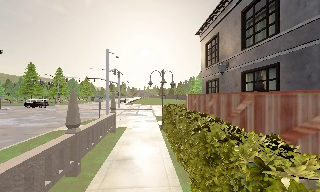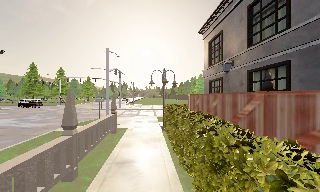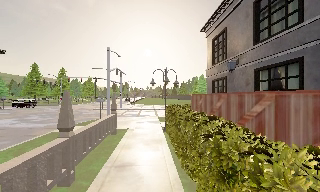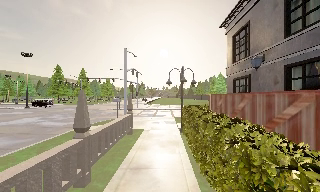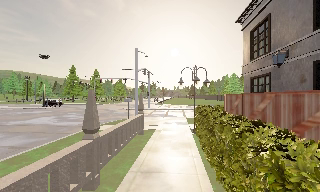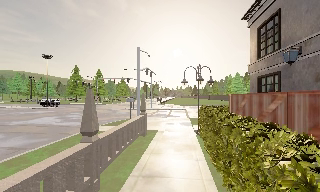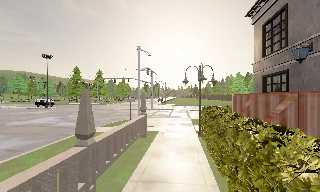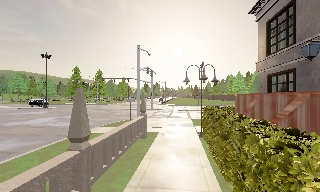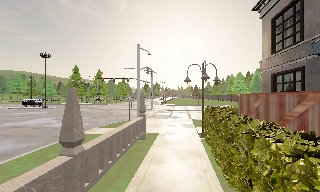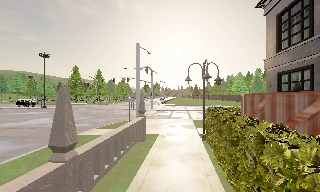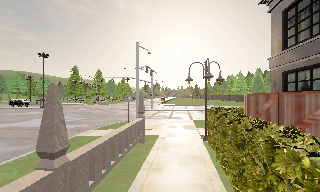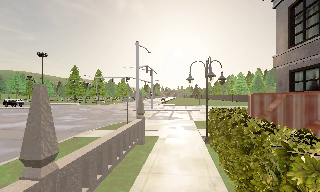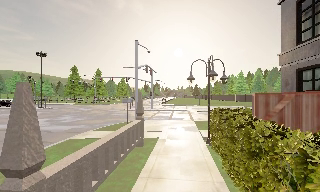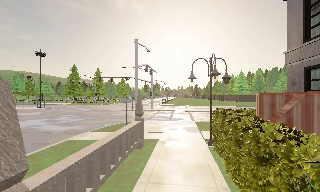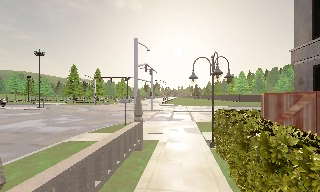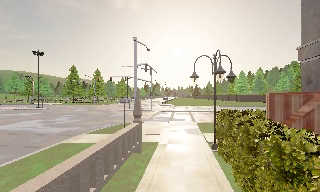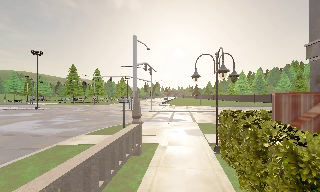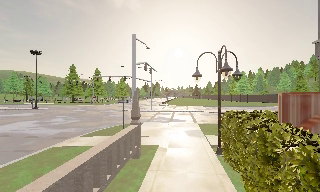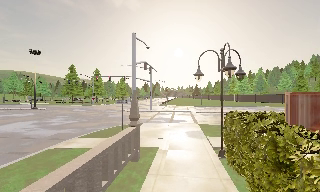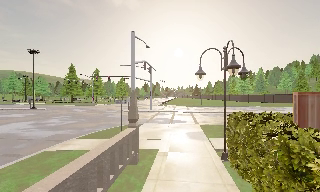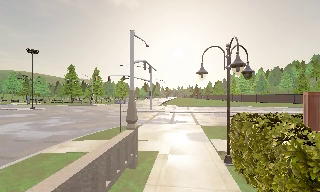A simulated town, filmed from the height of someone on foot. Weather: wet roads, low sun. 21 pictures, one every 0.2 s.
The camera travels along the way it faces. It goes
forward.
0.0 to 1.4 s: The scene slides to the right, as the camera pans about 10 degrees to its left. It travels forward, about 2 m, so what stands in front looms larger.
1.4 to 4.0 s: The camera travels forward, about 4 m, so what stands in front looms larger.
The film runs forward here.
